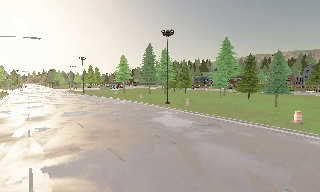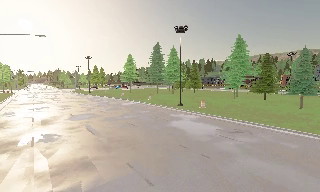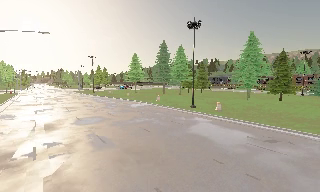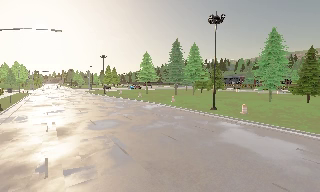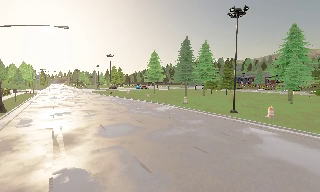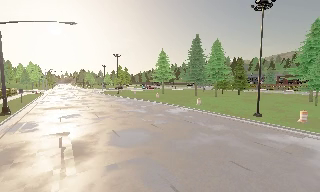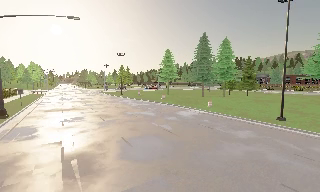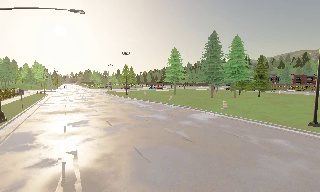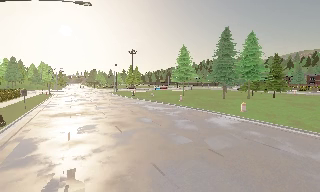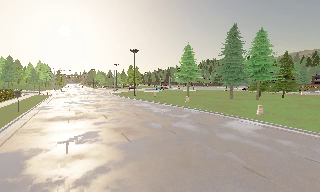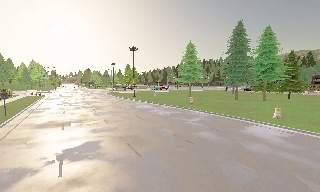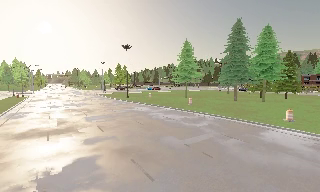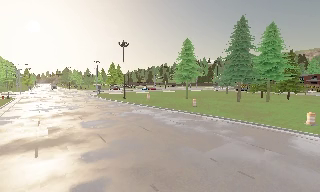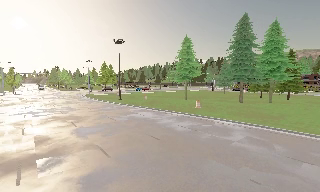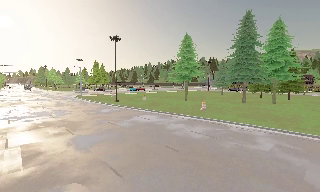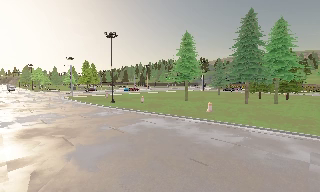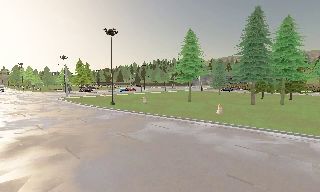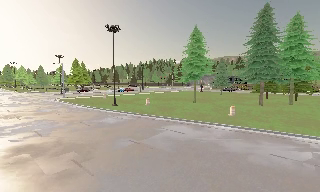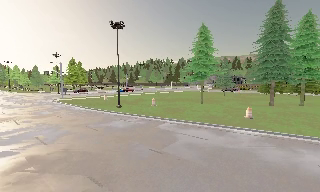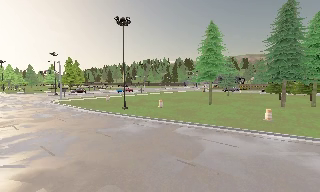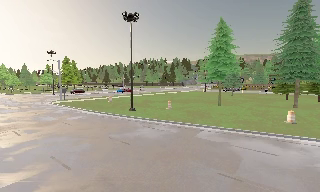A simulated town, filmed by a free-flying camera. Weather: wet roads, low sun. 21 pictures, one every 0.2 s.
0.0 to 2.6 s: The camera travels forward and to its left, about 30 m, so what stands in front looms larger.
2.6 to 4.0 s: The camera pans to its right, which is clockwise from overhead, by about 15 degrees. It travels to its left and forward, about 15 m, so close, fixed things drift to the right.
The film runs backward here.
